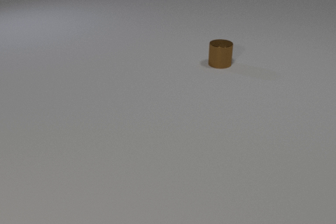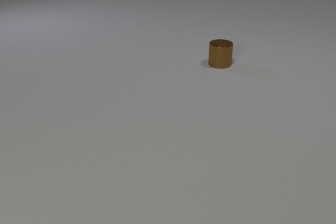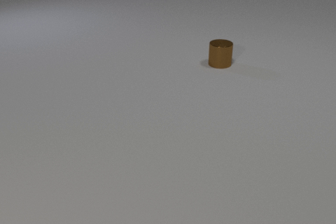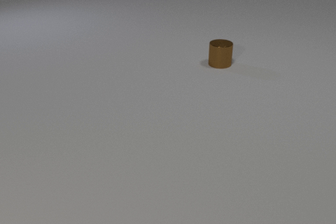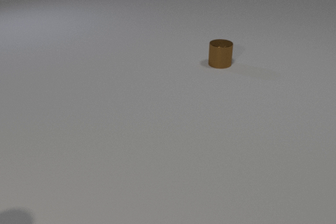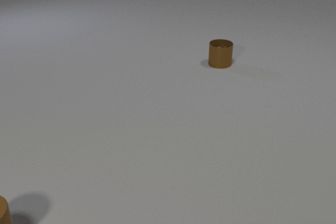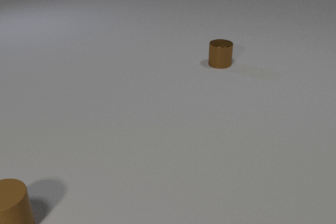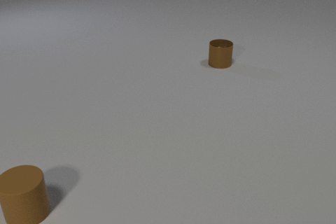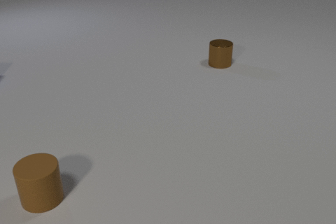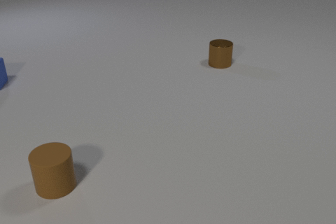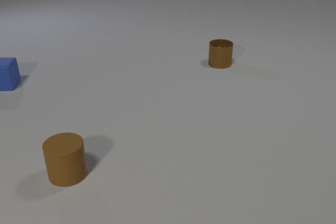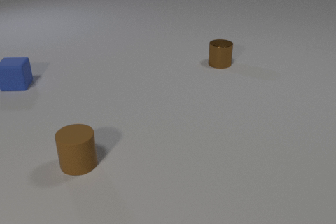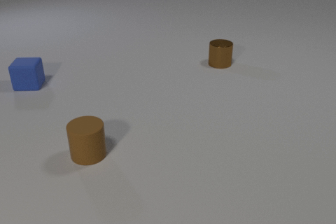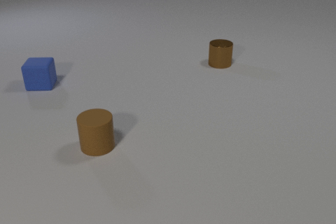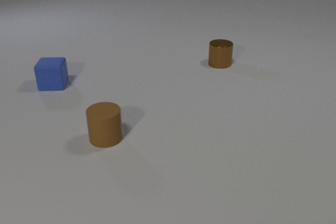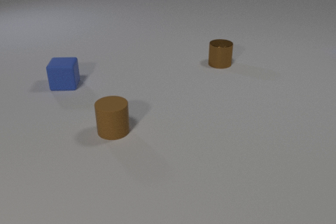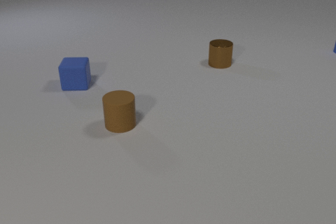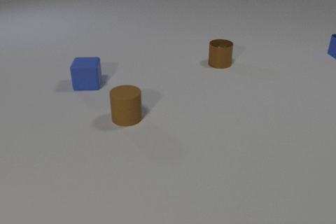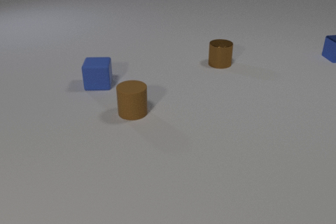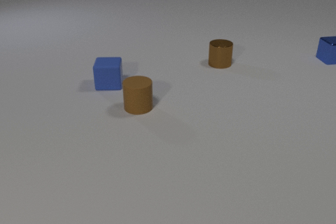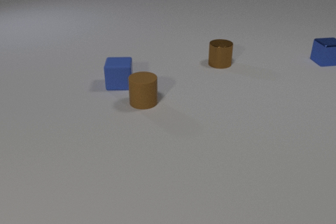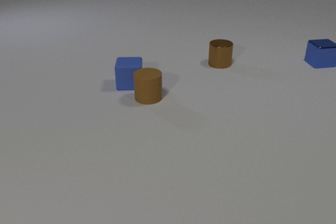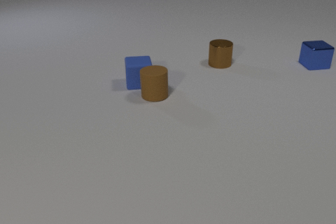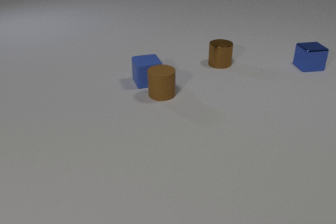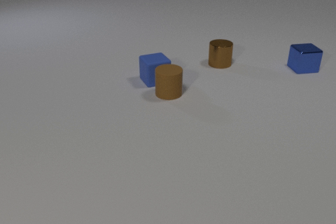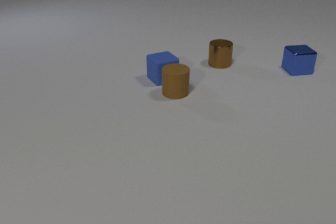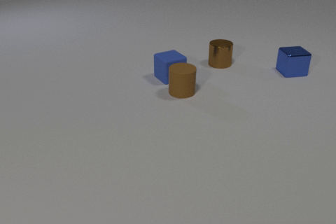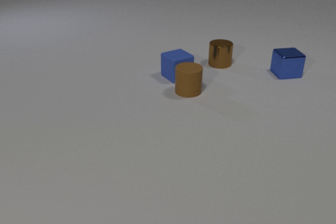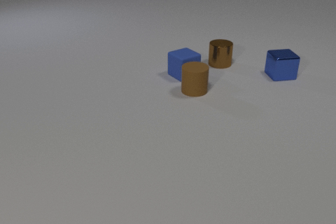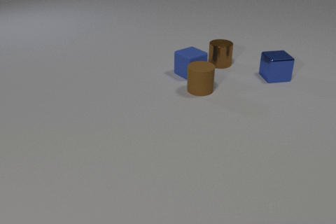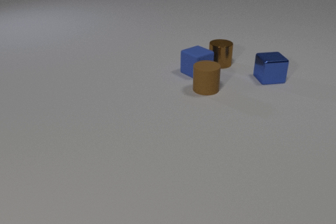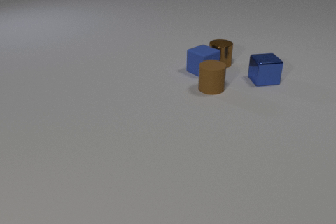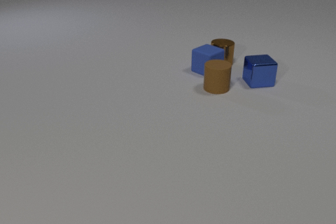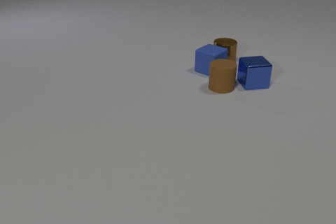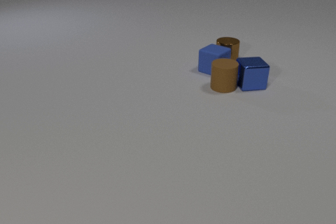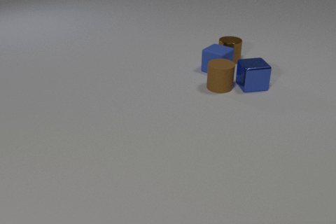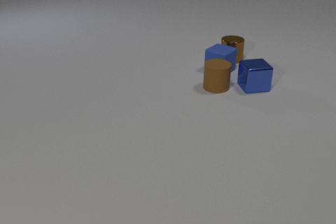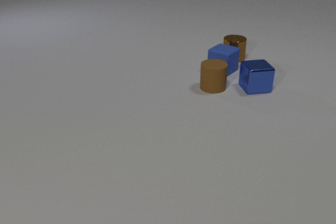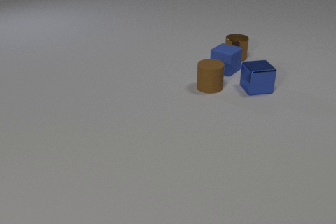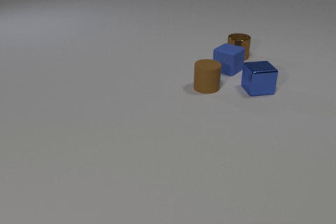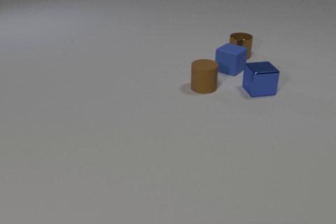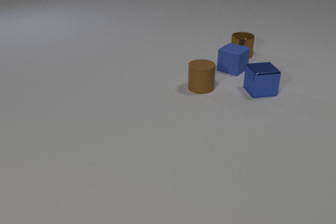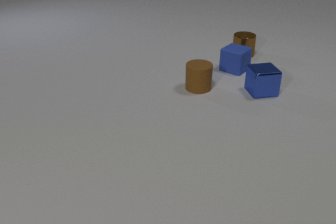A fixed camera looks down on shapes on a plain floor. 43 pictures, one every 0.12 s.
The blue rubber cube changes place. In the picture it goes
to the right.
The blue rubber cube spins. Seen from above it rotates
counterclockwise.
0.00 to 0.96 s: The brown rubber cylinder comes in at the bottom edge, slides to the right and away from the camera.
0.96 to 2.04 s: The brown rubber cylinder slides away from the camera and to the right. The blue rubber cube comes in at the left edge, slides to the right. The blue metal cube comes in at the right edge, slides toward the camera and to the left.
2.04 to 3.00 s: The brown rubber cylinder slides away from the camera and to the right. The blue rubber cube slides to the right, spins so that its near face slides to the right, counterclockwise seen from above. The blue metal cube slides toward the camera and to the left. The brown rubber cylinder and the blue rubber cube collide.
3.00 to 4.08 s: The brown rubber cylinder slides to the right. The blue rubber cube slides to the right and away from the camera, spins so that its near face slides to the right, counterclockwise seen from above. The blue metal cube slides toward the camera and to the left. The brown metal cylinder slides away from the camera and to the right. The blue rubber cube and the brown metal cylinder collide. The brown rubber cylinder and the blue metal cube collide.
4.08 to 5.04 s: The brown rubber cylinder slides to the left. The blue rubber cube slides to the right. The blue metal cube slides toward the camera and to the right. The brown metal cylinder slides away from the camera and to the right.
What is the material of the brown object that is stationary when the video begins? metal.
What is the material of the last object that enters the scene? metal.
Are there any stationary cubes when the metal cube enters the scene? no.
